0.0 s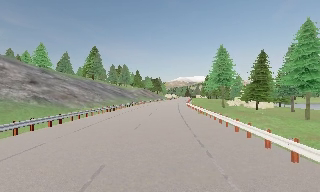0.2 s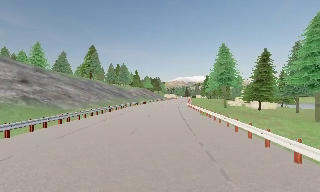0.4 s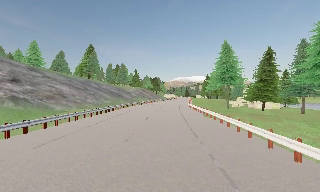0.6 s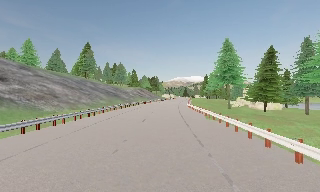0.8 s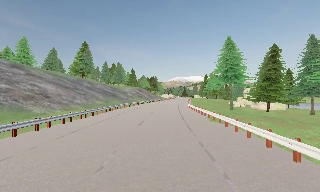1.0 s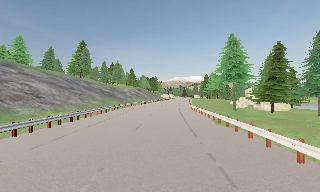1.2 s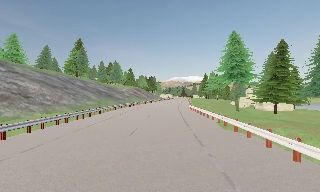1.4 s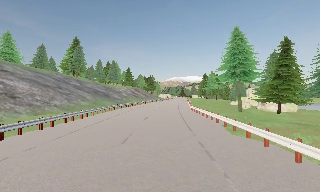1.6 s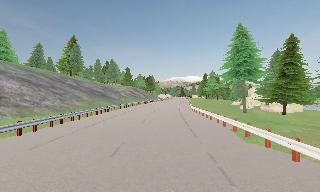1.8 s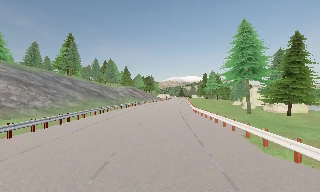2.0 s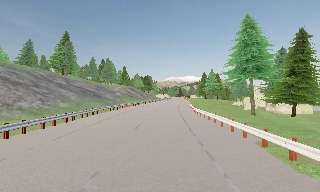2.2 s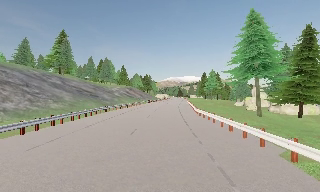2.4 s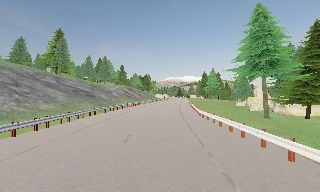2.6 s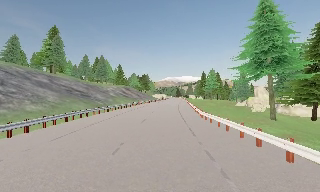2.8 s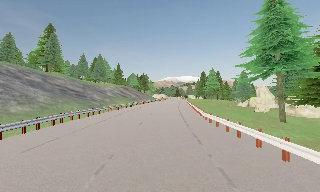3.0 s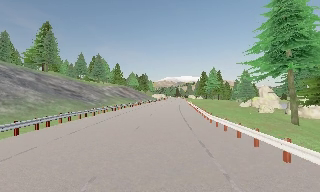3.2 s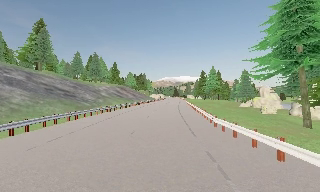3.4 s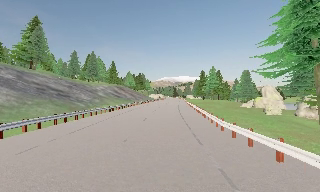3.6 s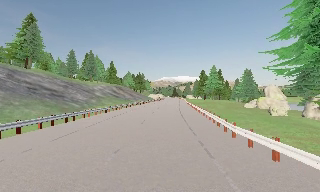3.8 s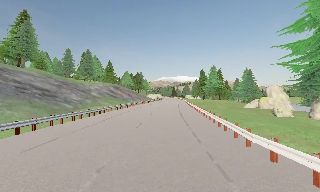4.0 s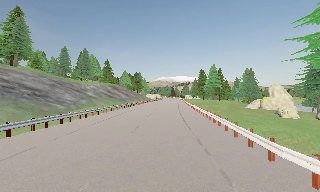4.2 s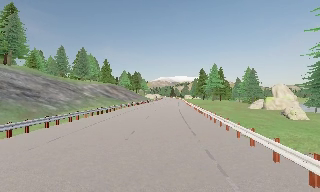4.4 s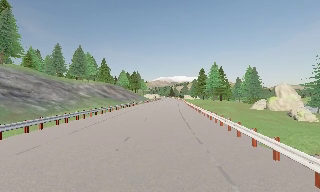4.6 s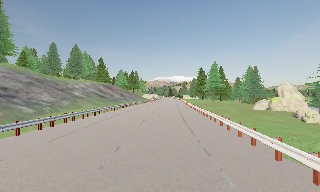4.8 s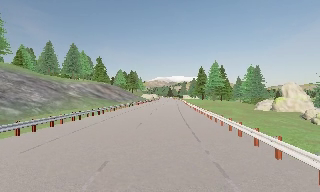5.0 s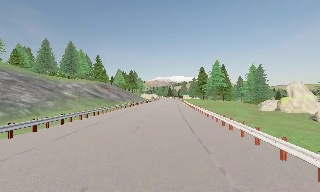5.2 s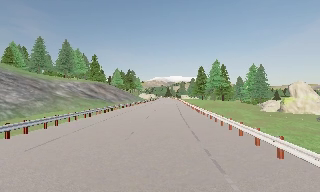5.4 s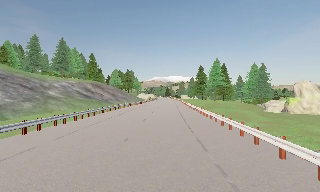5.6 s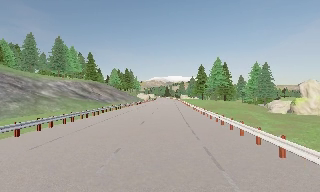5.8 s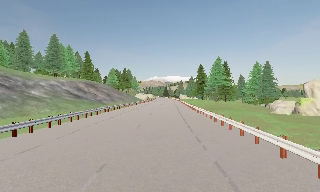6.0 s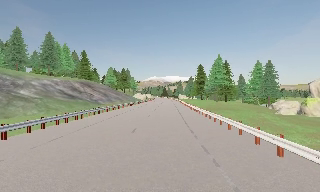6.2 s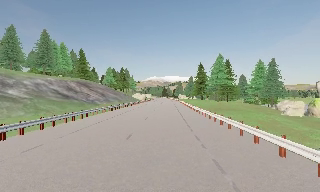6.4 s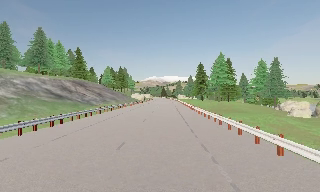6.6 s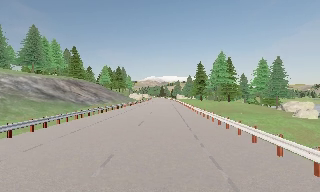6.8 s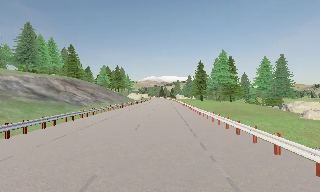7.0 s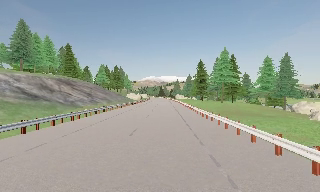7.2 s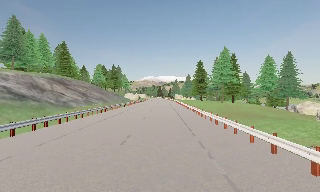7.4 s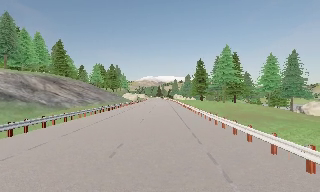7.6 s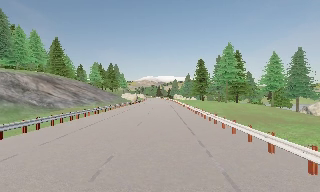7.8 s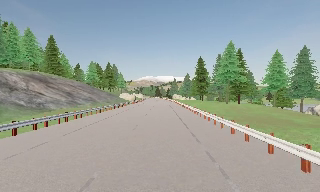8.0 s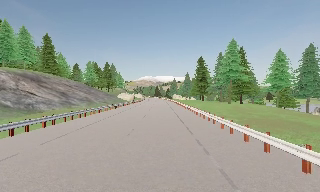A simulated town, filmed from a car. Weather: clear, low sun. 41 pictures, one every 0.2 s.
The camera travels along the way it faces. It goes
forward.
0.0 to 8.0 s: The camera pans to its right, which is clockwise from overhead, by about 10 degrees. It travels forward, about 60 m, so what stands in front looms larger.
The film runs forward here.
